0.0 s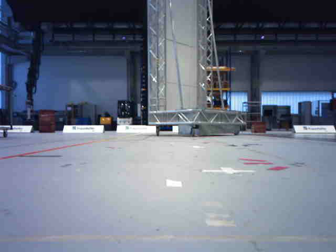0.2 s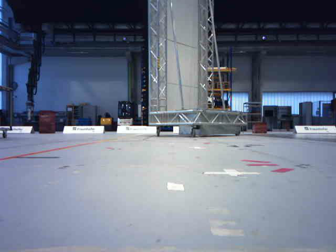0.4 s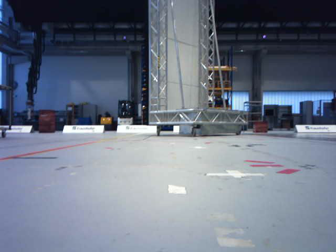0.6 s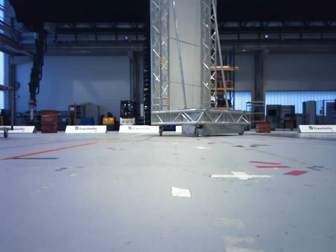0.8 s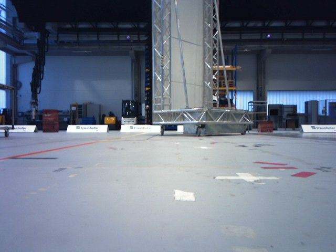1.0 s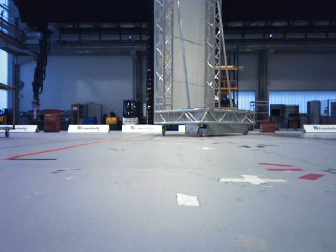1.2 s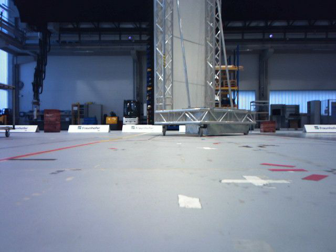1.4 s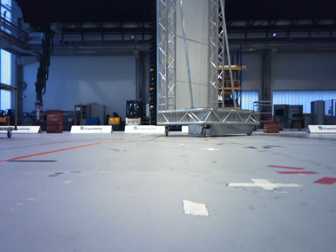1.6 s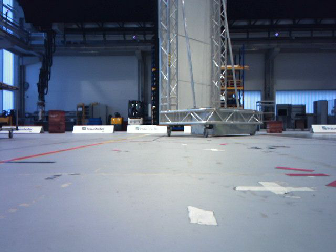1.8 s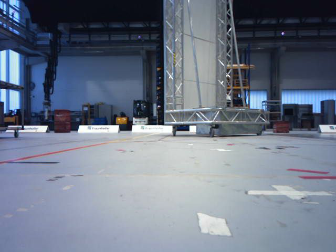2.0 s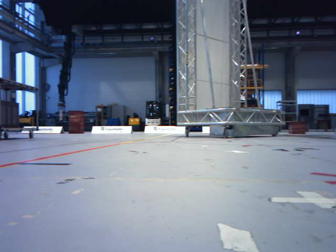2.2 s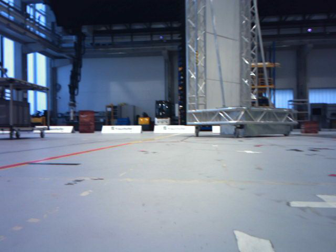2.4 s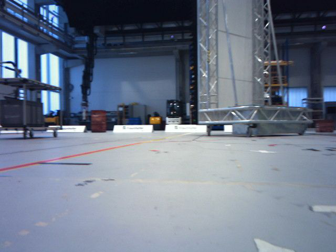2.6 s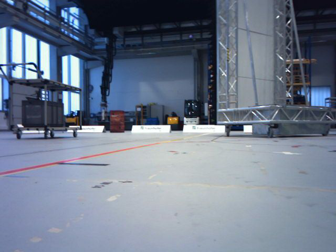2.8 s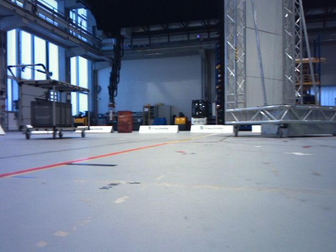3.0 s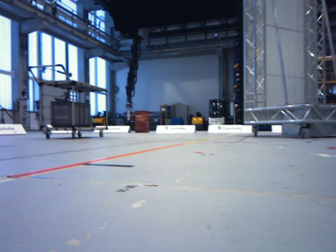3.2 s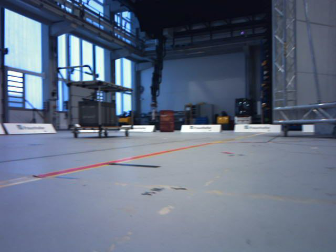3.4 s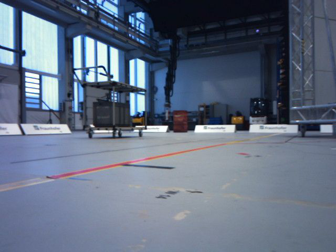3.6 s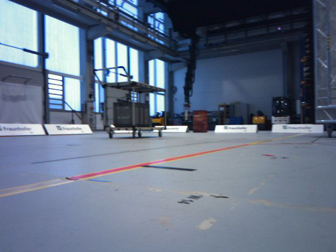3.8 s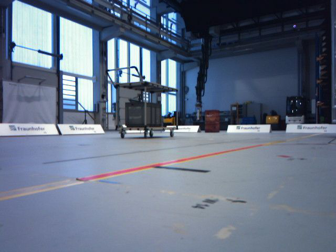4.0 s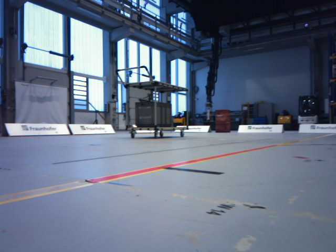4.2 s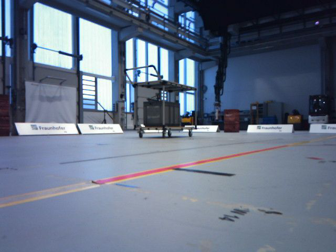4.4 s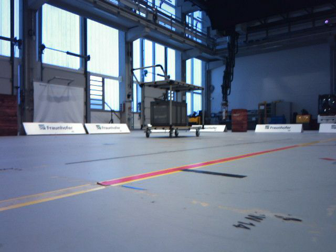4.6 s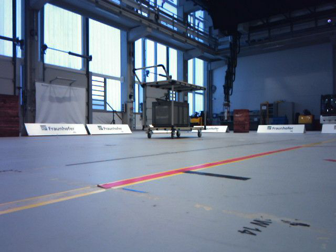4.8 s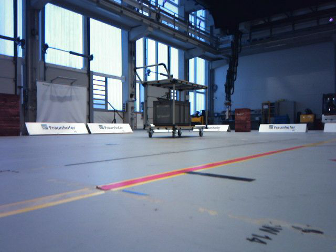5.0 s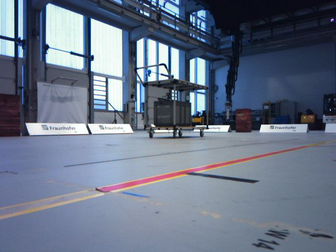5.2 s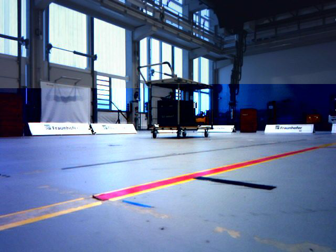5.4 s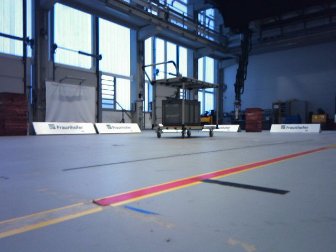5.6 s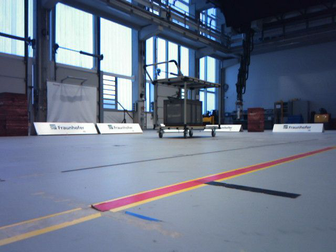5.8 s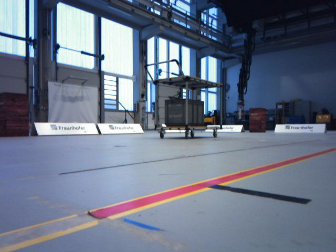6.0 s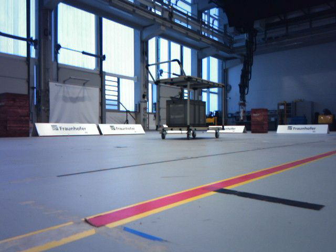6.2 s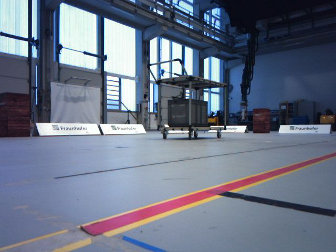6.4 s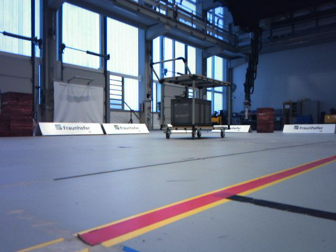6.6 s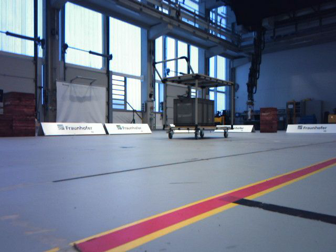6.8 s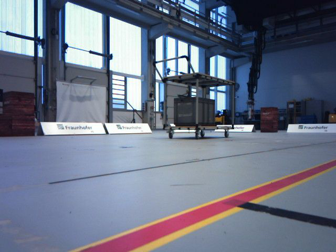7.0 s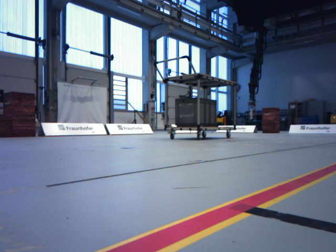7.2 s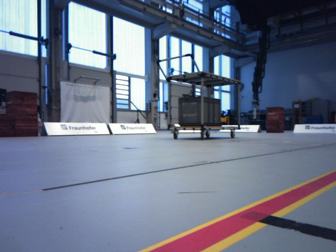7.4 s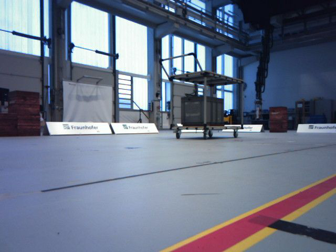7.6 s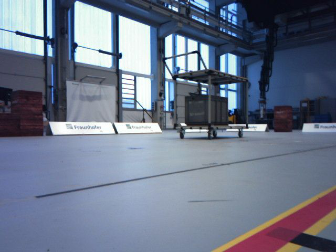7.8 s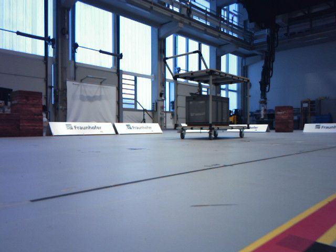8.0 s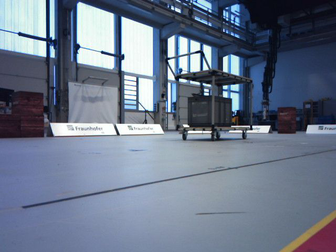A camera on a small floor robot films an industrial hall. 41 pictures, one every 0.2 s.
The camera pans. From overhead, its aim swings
counterclockwise.
The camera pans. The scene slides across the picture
to the right.
0.0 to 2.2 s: The camera travels forward, about 0.4 m, so what stands in front looms larger.
2.2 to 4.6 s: The camera swings to its left by about 30 degrees, and the scene slides to the right. It travels forward, about 0.4 m.
4.6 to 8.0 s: The camera travels forward, about 0.7 m, so what stands in front looms larger.
The film runs forward here.
